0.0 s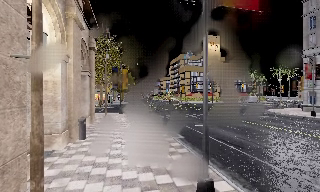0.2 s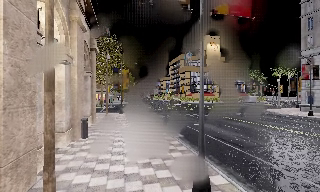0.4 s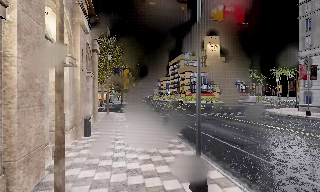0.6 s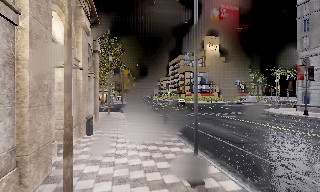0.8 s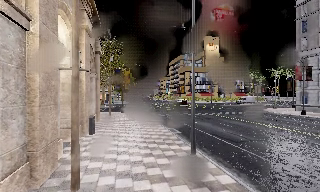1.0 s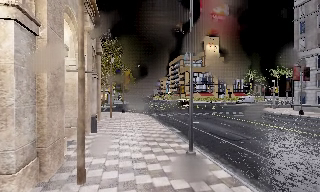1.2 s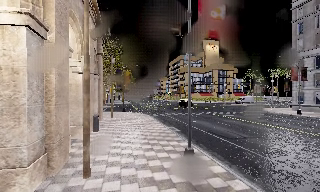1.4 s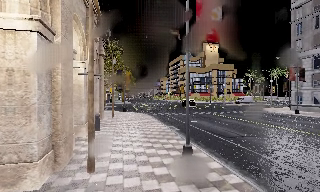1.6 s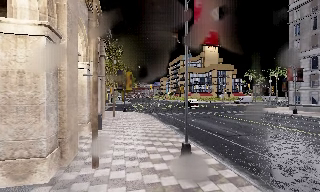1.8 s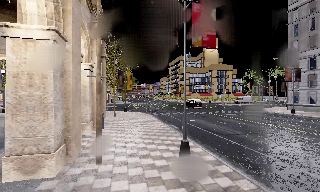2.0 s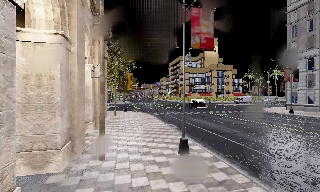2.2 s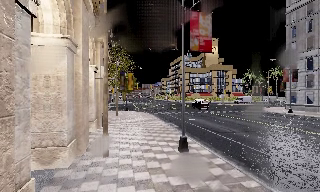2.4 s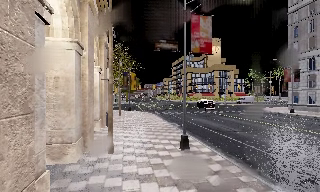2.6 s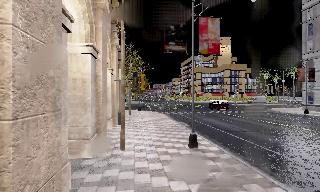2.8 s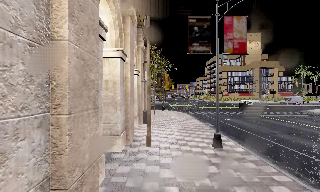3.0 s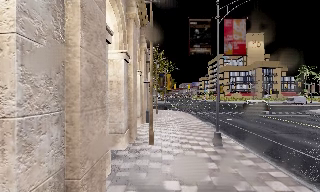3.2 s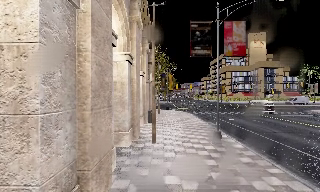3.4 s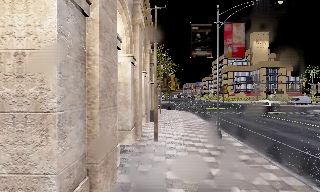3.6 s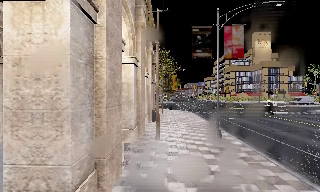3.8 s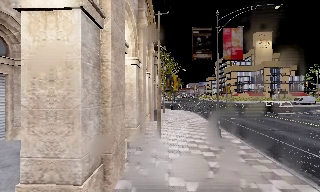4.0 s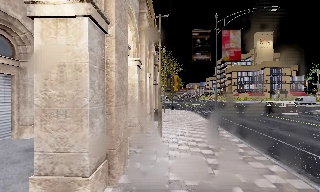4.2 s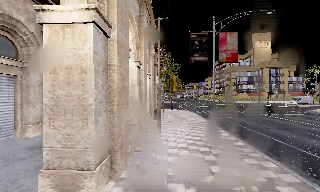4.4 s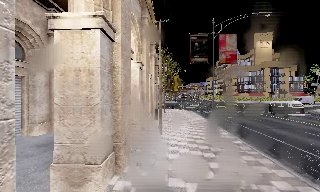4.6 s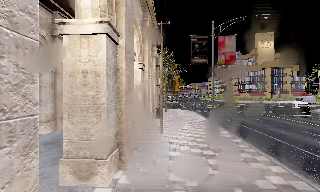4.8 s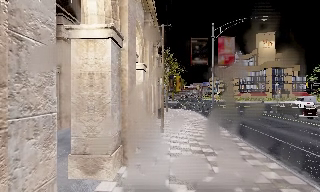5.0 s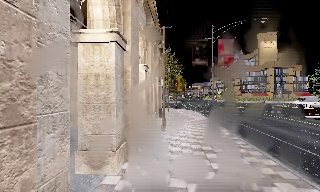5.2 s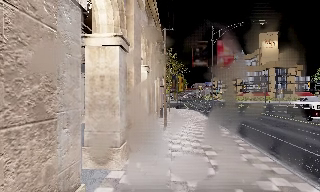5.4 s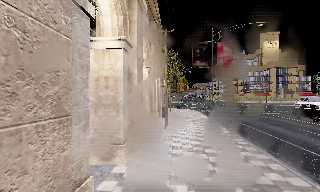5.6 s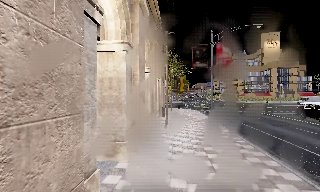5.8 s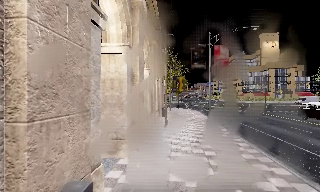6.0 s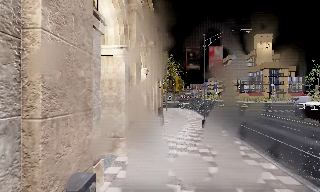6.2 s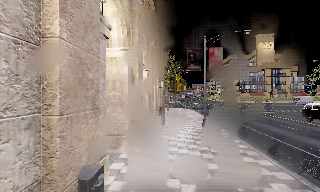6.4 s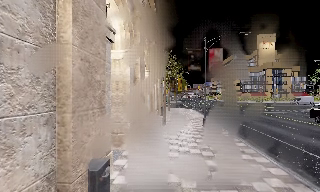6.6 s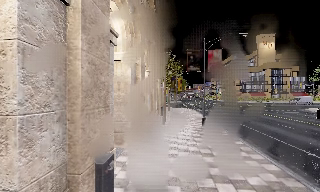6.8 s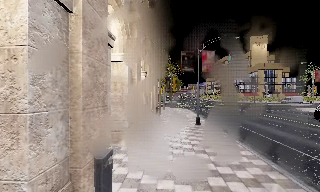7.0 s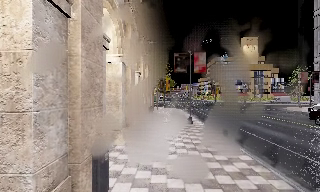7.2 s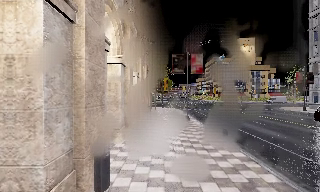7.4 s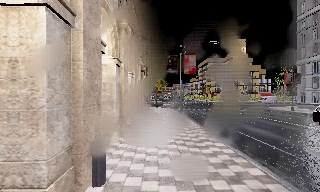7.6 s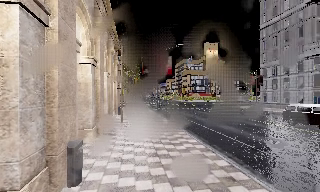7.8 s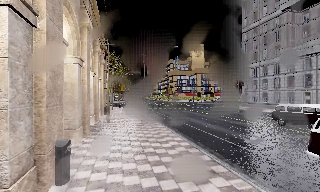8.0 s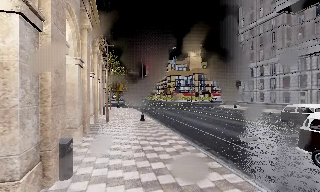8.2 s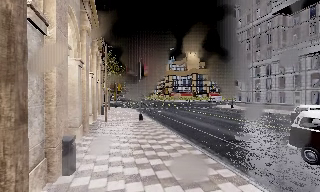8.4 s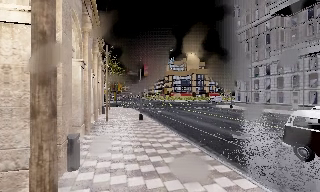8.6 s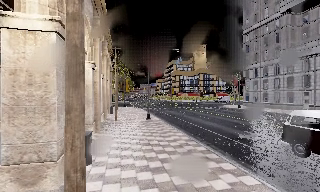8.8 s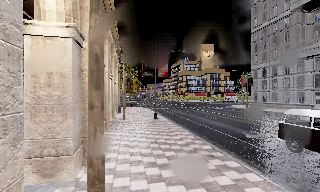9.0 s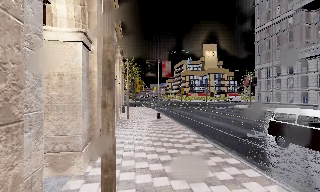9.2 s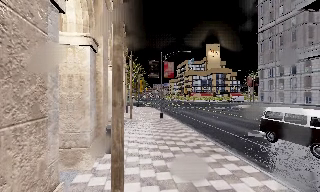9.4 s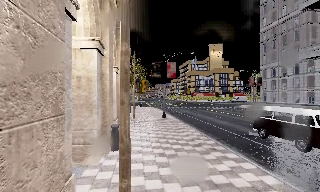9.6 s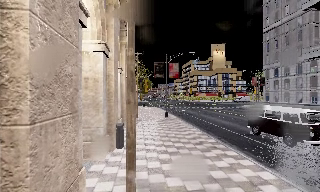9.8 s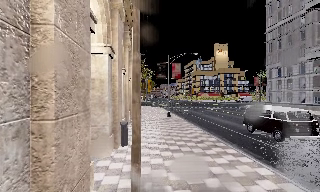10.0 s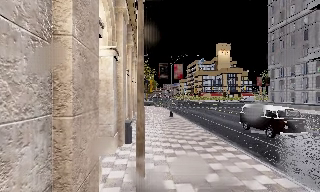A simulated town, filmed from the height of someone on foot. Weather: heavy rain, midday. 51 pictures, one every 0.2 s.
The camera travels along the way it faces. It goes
backward.
0.0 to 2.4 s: The camera travels backward, about 4 m, so what stands in front gets smaller.
2.4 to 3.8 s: The camera pans to its left, which is counterclockwise from overhead, by about 15 degrees. It travels backward, about 2 m, so what stands in front gets smaller.
3.8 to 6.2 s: The camera travels backward, about 4 m, so what stands in front gets smaller.
6.2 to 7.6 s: The scene slides to the left, as the camera pans about 15 degrees to its right. It travels backward, about 2 m, so what stands in front gets smaller.
7.6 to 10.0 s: The camera travels backward, about 4 m, so what stands in front gets smaller.
The film runs backward here.
